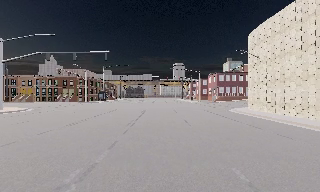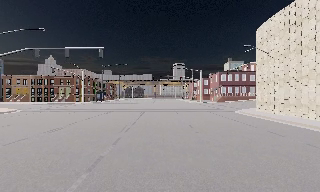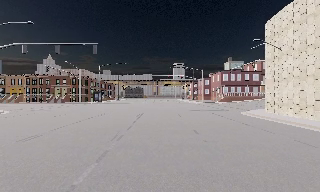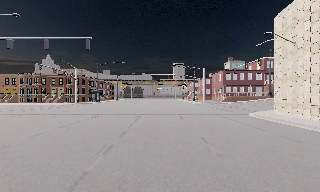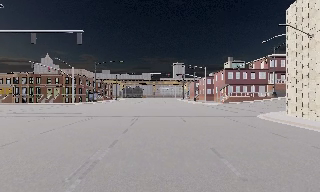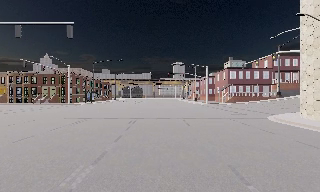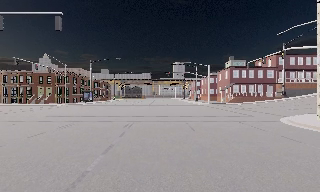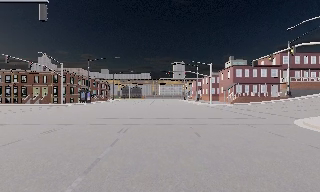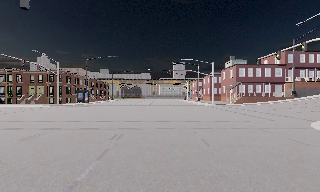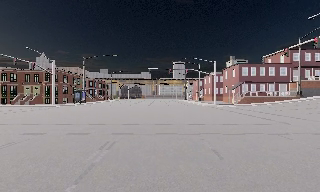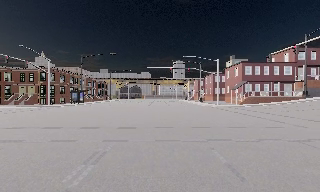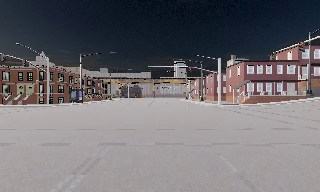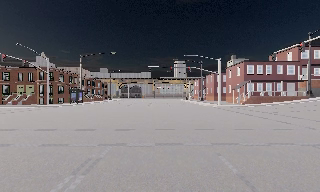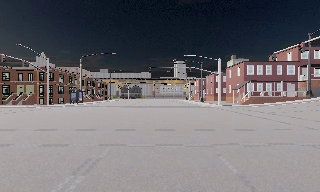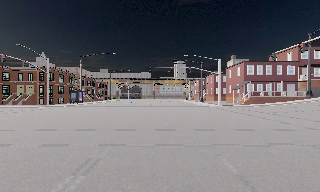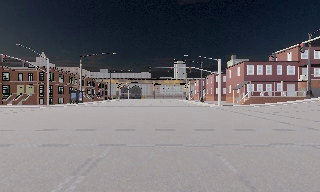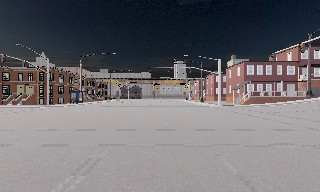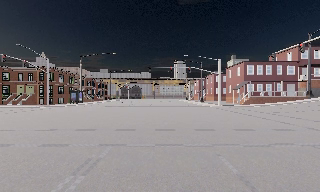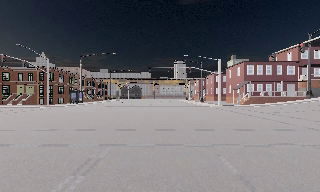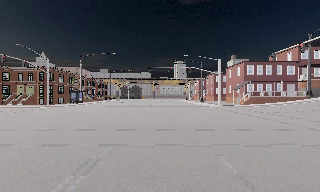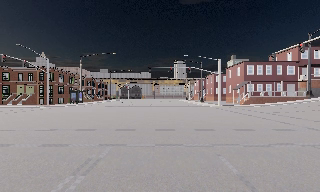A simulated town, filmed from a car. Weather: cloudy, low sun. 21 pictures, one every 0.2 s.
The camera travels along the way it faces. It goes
forward.
0.0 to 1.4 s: The camera travels forward, about 10 m, so what stands in front looms larger.
1.4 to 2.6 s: The camera travels forward, about 4 m, so what stands in front looms larger. It loses speed.
2.6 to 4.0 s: The camera keeps its place and its aim.
The film runs forward here.
